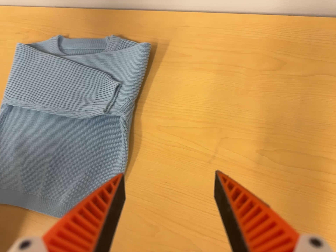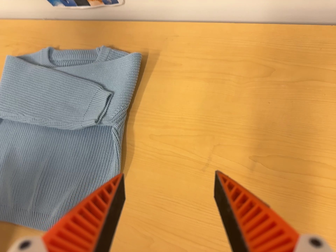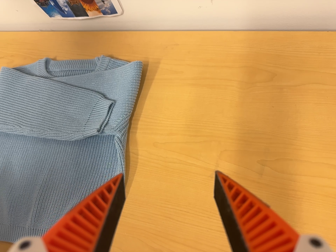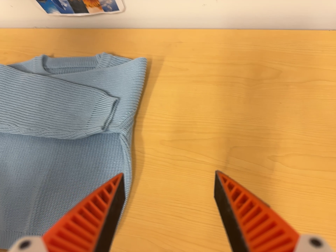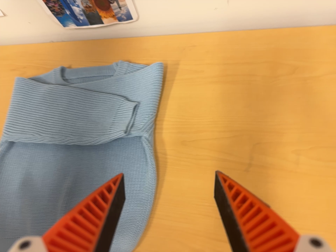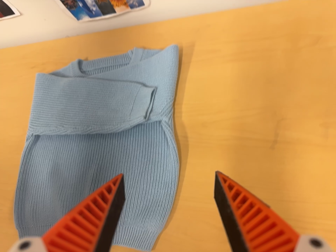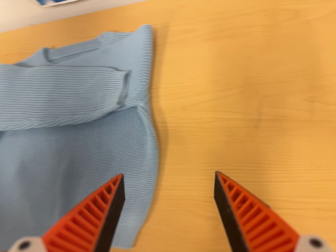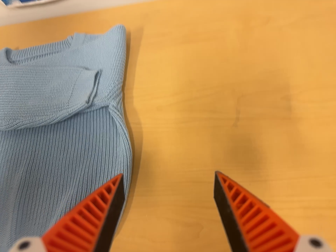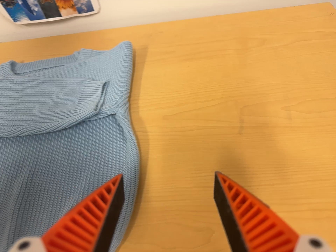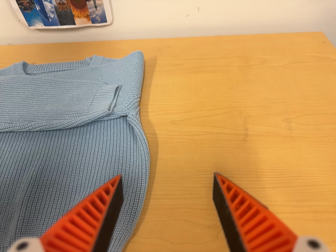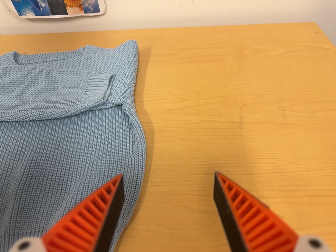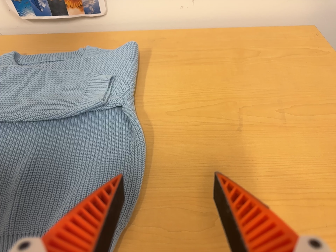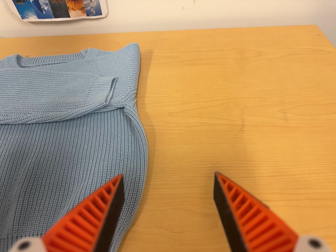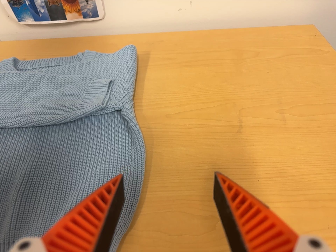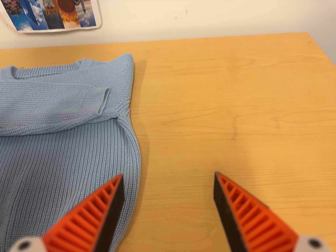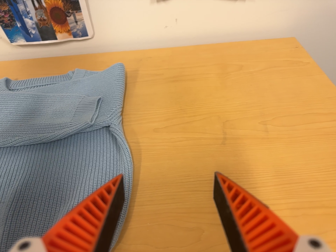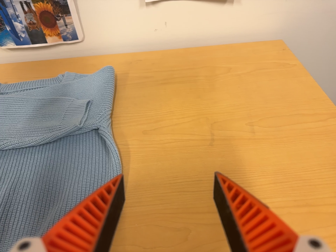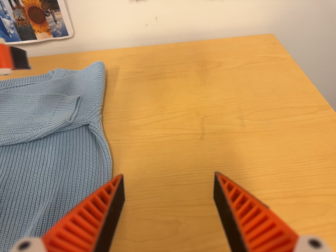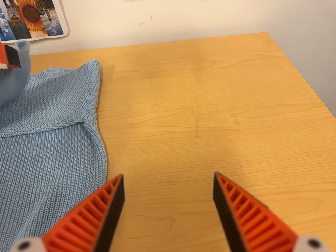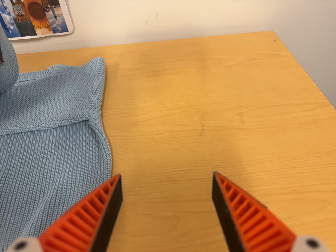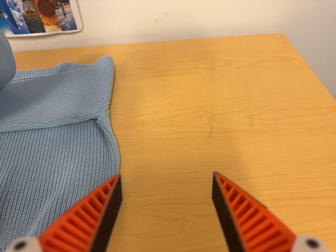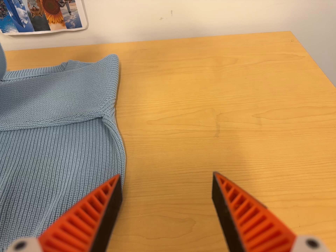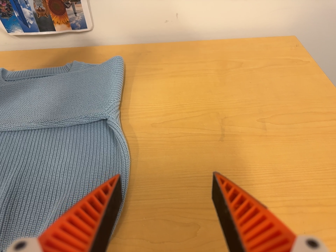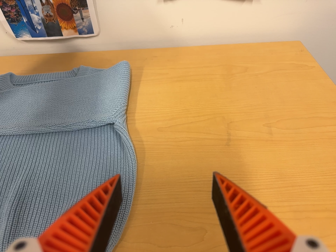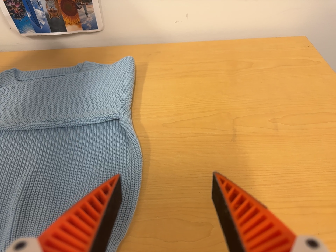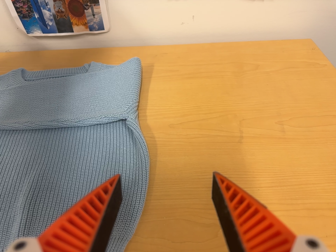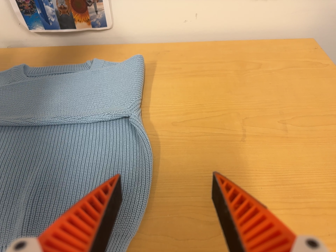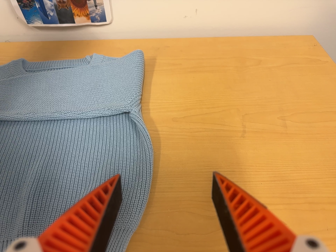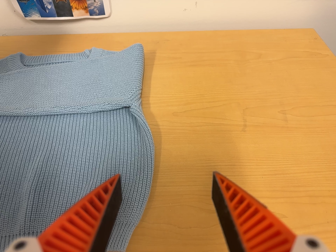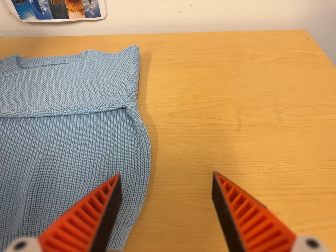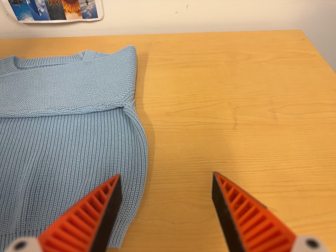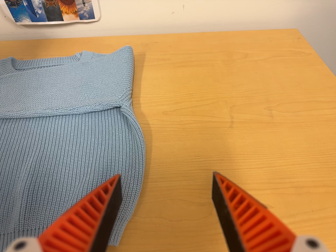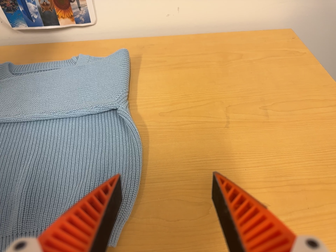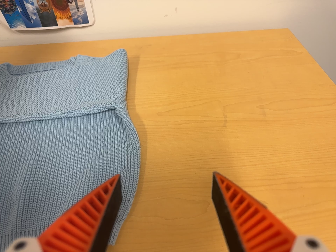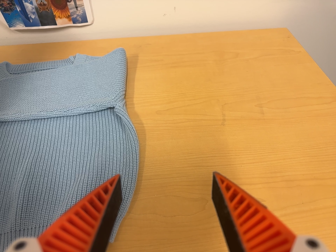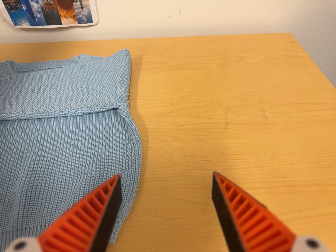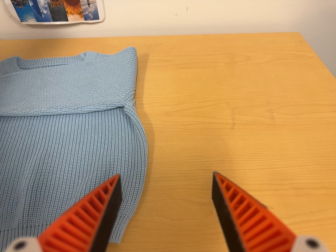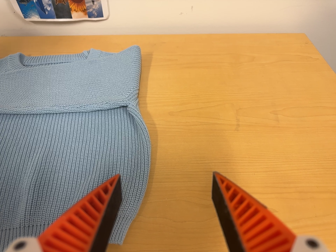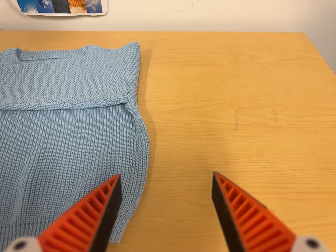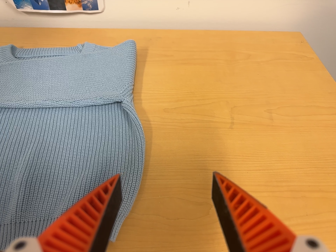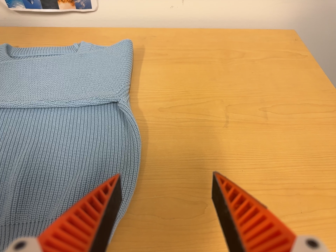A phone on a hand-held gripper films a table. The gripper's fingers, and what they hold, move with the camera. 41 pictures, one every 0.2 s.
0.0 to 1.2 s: The camera travels toward the bottom of its view, to its left and forward, about 14 cm. It rolls about its line of sight by about 15 degrees, and the scene rotates counterclockwise.
1.2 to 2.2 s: The camera pans to its right by about 15 degrees. It travels toward the bottom of its view and to its left, about 14 cm. Its aim tips toward the top of its view by about 20 degrees.
2.2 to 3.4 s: The camera travels to its right, about 5 cm, so close, fixed things drift to the left.
3.4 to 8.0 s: The camera travels to its left, about 7 cm, so close, fixed things drift to the right.
The film runs backward here.
